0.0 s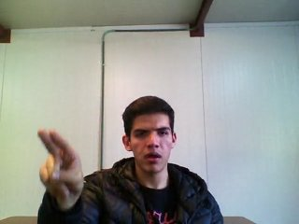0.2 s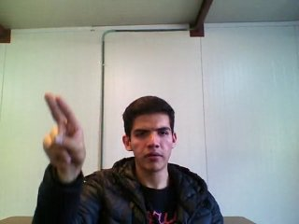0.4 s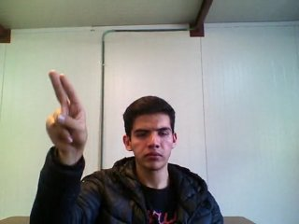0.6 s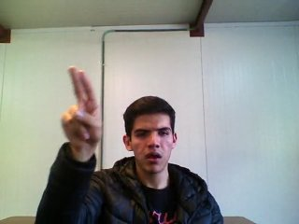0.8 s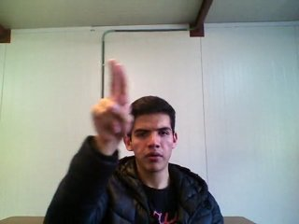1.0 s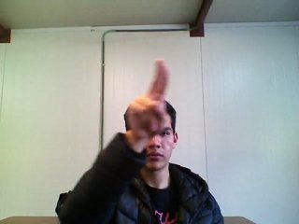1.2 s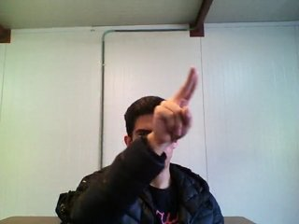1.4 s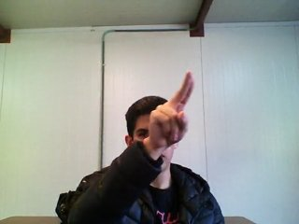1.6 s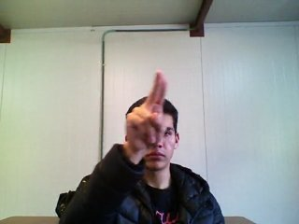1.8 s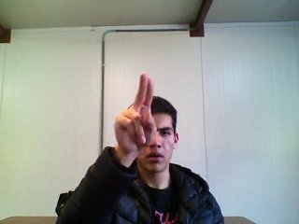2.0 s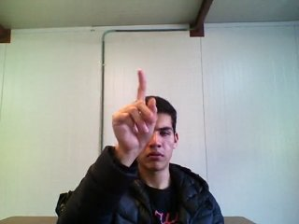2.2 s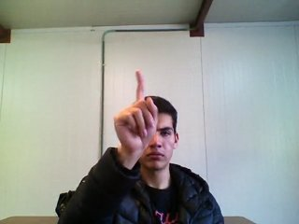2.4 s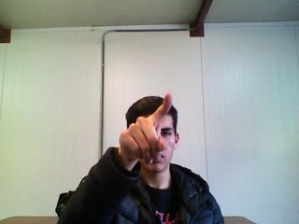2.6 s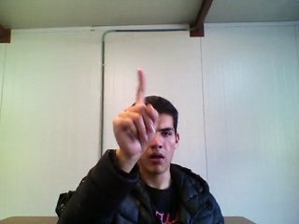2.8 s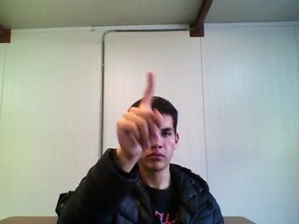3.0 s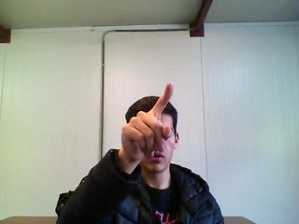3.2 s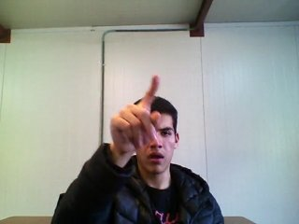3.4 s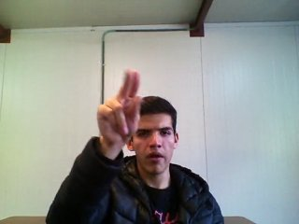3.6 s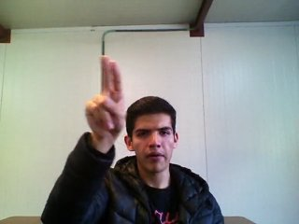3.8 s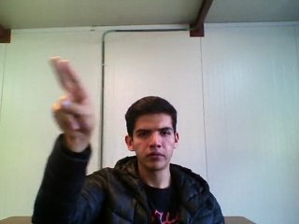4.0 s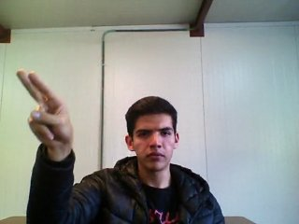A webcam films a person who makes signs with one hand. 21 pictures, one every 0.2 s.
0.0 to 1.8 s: Pointing with two fingers.
1.9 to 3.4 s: Double click with one finger.
3.5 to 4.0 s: Pointing with two fingers.
